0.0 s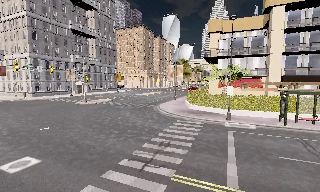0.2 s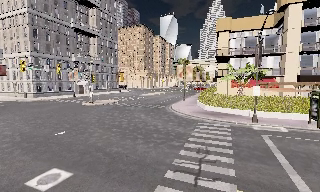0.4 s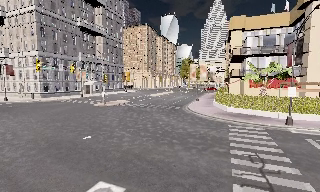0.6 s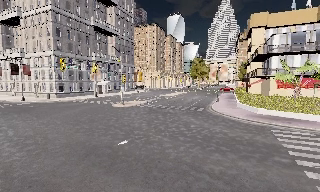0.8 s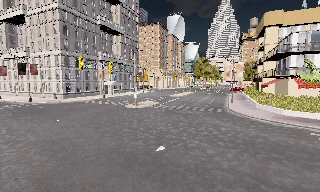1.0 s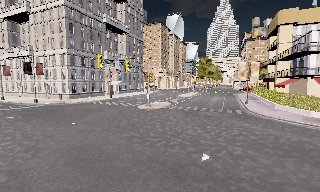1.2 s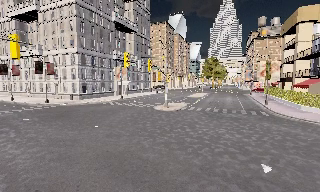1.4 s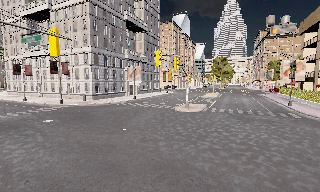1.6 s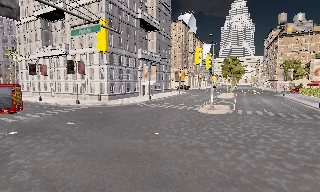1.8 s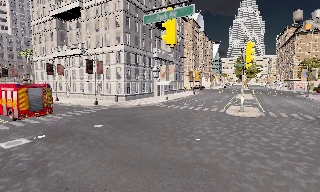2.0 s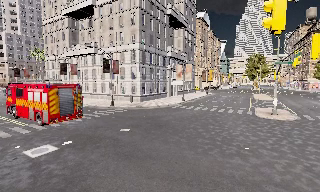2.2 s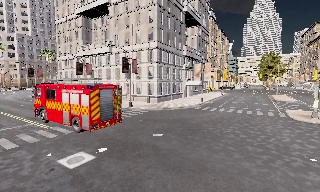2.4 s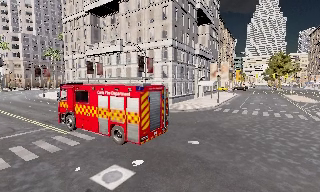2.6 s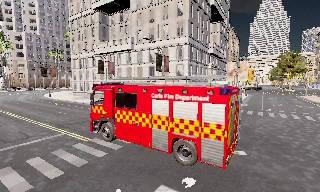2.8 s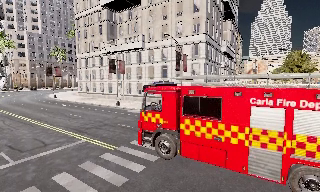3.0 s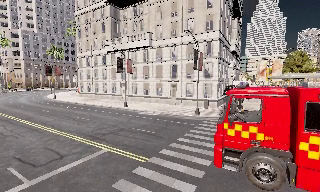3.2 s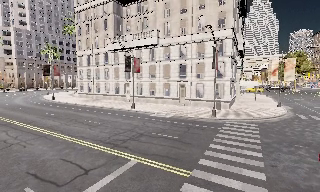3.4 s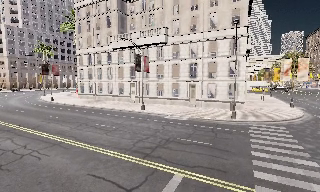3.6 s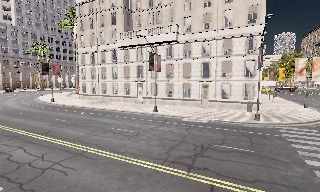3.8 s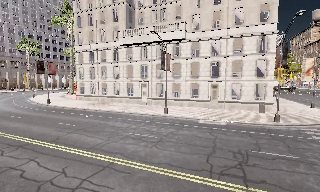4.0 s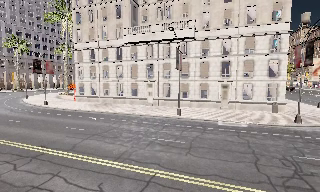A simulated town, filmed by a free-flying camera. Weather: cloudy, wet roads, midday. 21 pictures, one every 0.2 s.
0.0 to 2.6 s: The camera travels to its left and forward, about 30 m, so close, fixed things drift to the right.
2.6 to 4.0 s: The camera pans to its right, which is clockwise from overhead, by about 15 degrees. It travels to its left and forward, about 16 m, so close, fixed things drift to the right.
The film runs backward here.
